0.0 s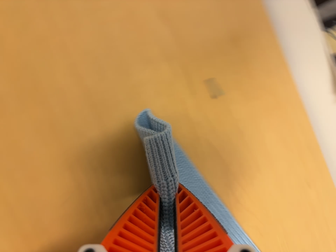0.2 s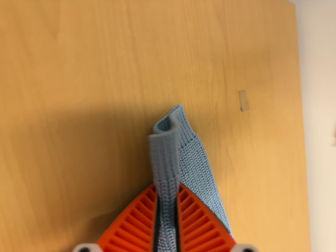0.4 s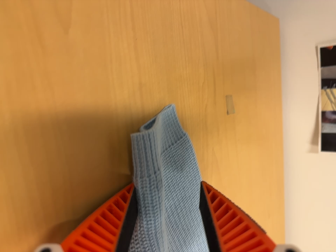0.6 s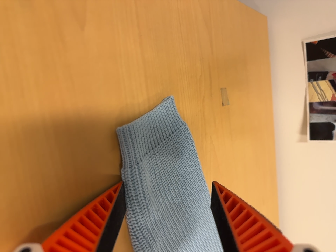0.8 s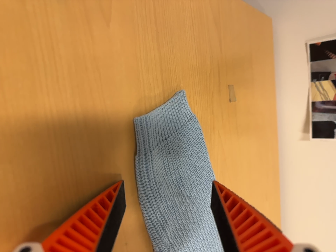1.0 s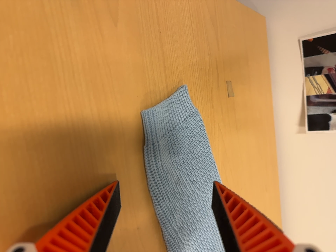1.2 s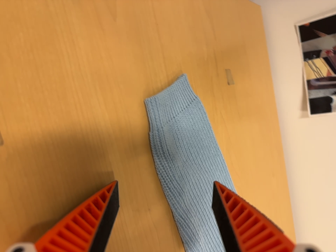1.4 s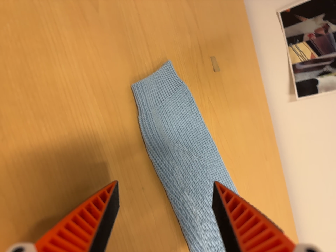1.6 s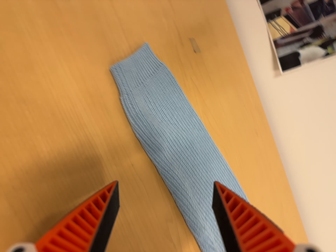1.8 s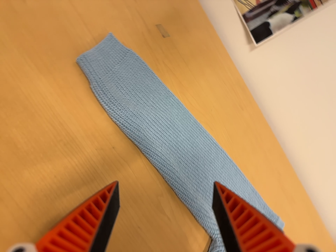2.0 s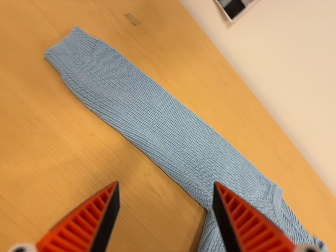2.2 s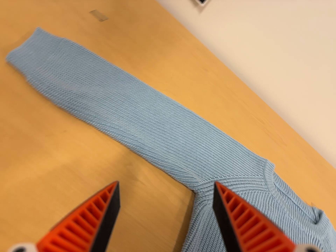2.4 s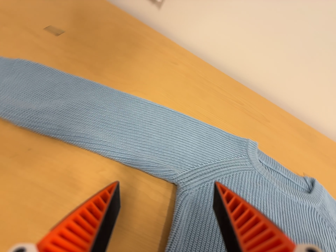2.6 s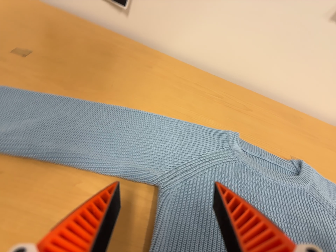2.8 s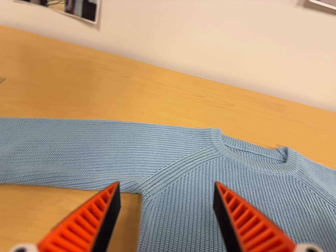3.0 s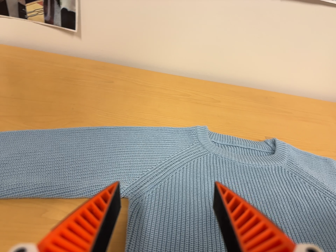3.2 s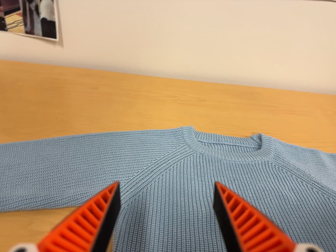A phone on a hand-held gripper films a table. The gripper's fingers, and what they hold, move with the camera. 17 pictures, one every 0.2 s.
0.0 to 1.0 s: The camera pans to its right by about 10 degrees. It travels to its left and backward, about 12 cm. It rolls about its line of sight by about 15 degrees, and the scene rotates clockwise.
1.0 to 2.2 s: The camera travels toward the bottom of its view, to its right and backward, about 20 cm, so close, fixed things drift upward. It rolls about its line of sight by about 40 degrees, and the scene rotates counterclockwise.
2.2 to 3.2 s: The camera travels to its right, about 16 cm, so close, fixed things drift to the left. It rolls about its line of sight by about 35 degrees, and the scene rotates counterclockwise.
The film runs backward here.
